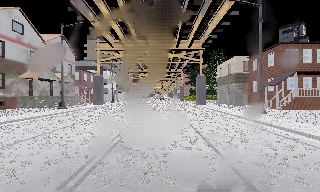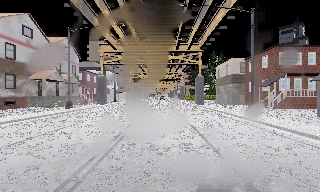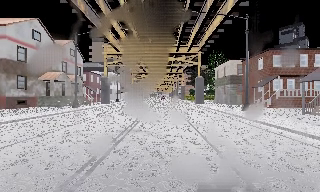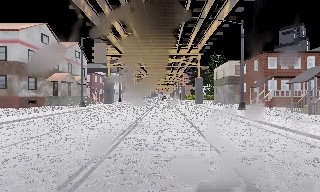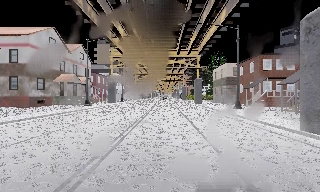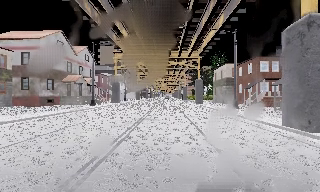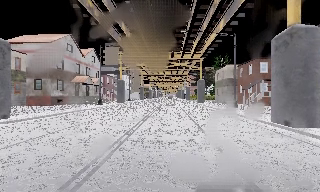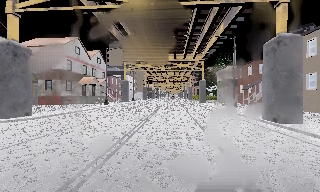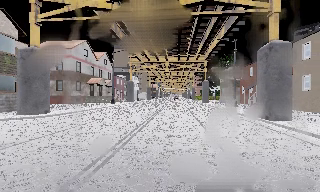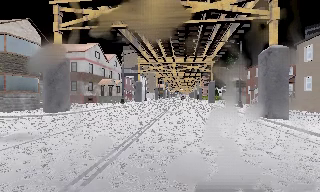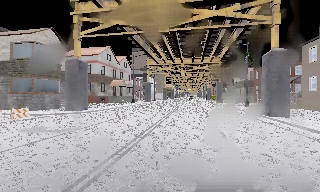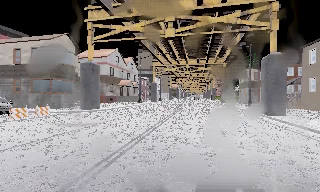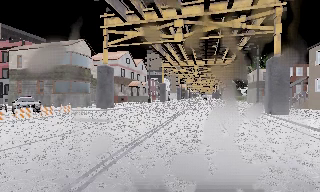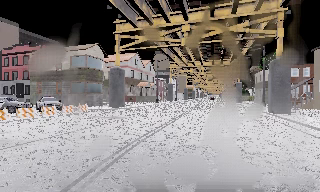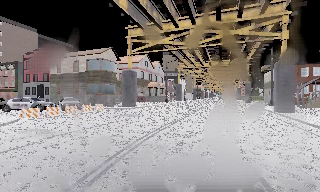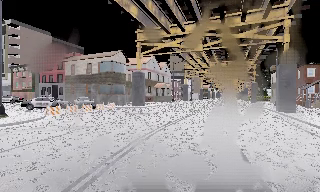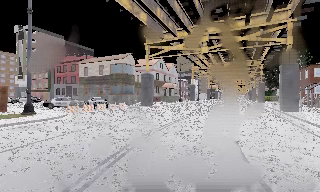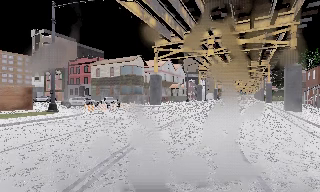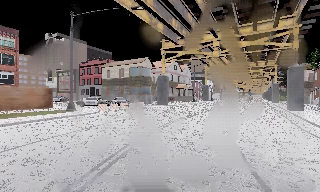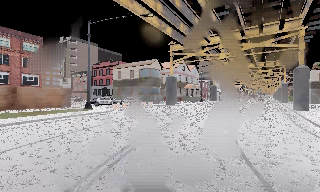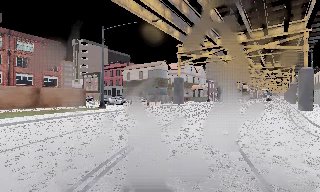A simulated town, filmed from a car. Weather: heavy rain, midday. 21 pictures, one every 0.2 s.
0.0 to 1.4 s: The camera travels backward, about 9 m, so what stands in front gets smaller.
1.4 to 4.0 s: The camera pans to its left, which is counterclockwise from overhead, by about 30 degrees. It travels backward, about 17 m.
The film runs backward here.
